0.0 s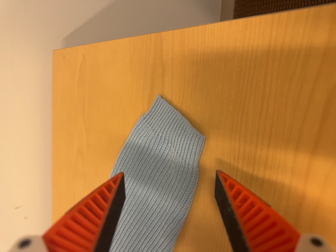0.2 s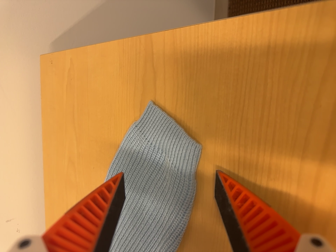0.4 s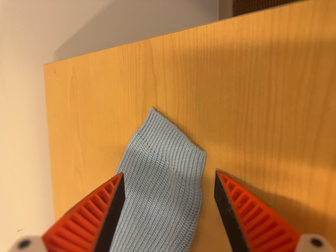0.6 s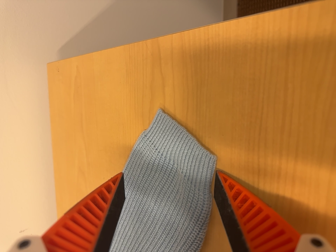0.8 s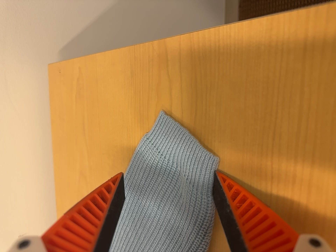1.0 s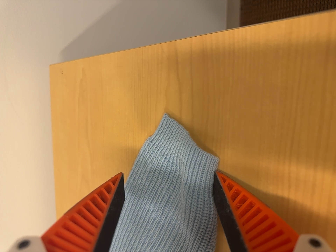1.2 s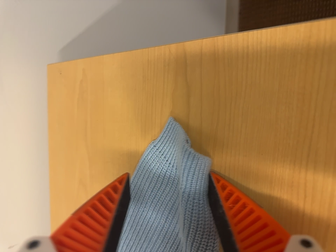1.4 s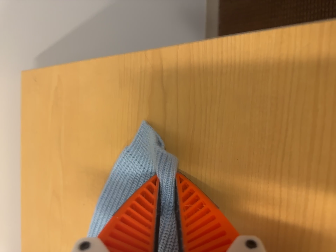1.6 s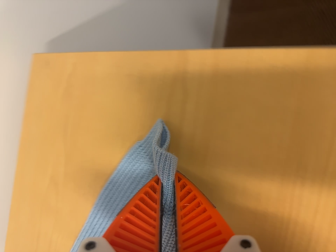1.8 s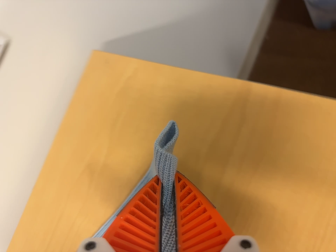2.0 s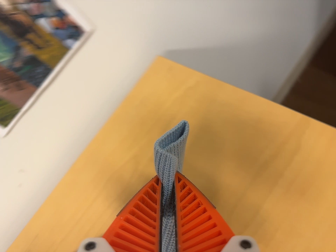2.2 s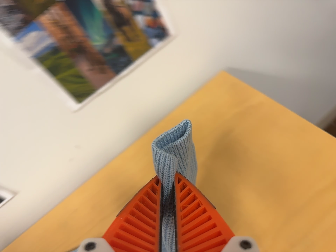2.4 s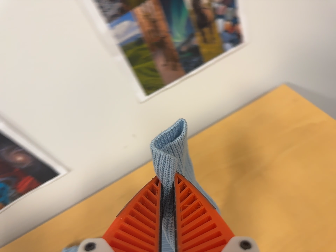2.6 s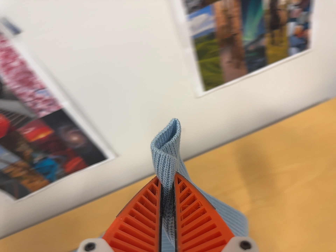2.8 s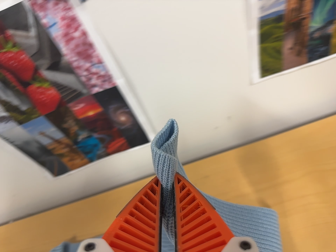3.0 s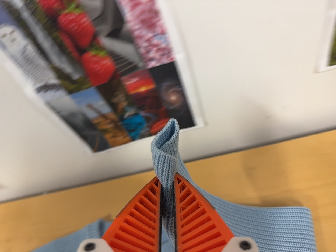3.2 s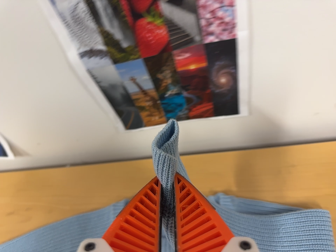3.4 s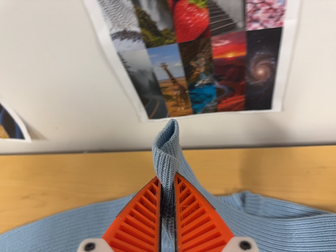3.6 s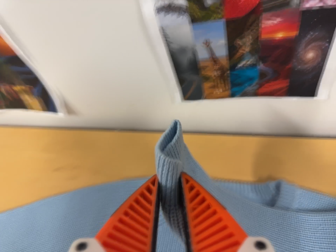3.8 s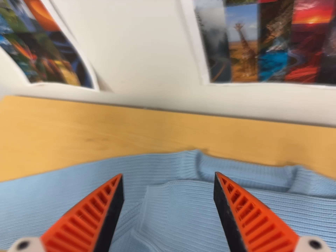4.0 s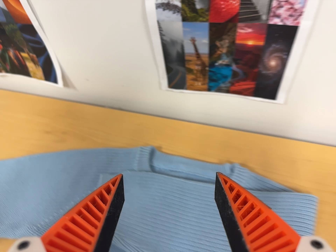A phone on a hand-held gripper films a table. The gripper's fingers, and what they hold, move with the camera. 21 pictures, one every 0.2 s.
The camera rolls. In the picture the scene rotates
clockwise.
0.0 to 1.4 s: The camera travels forward, about 7 cm, so what stands in front looms larger.
1.4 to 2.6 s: The camera travels to its left, about 38 cm, so close, fixed things drift to the right. Its aim tips toward the top of its view by about 10 degrees. It rolls about its line of sight by about 65 degrees, and the scene rotates clockwise.
2.6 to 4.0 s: The scene slides to the right, as the camera pans about 10 degrees to its left. It travels to its left and toward the bottom of its view, about 22 cm, so close, fixed things drift to the right. Its aim tips toward the bottom of its view by about 10 degrees, and the scene shifts upward. It rolls about its line of sight by about 30 degrees, and the scene rotates clockwise.
The film runs forward here.
